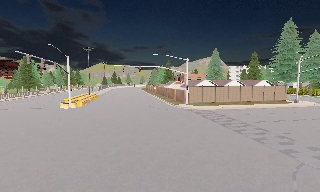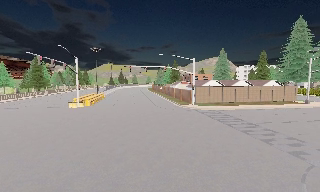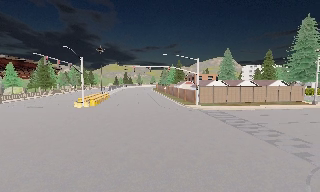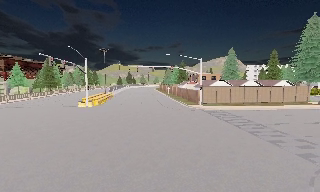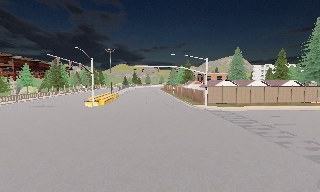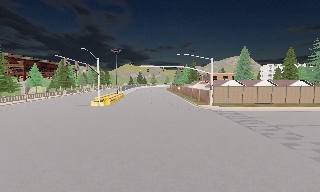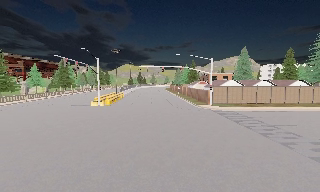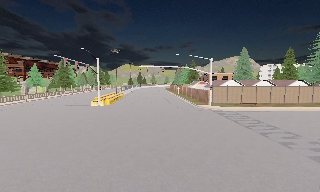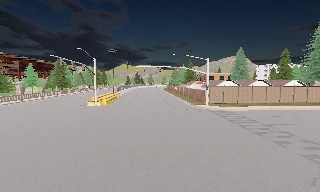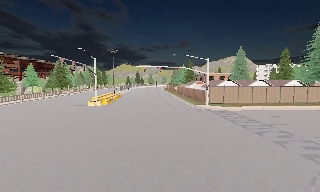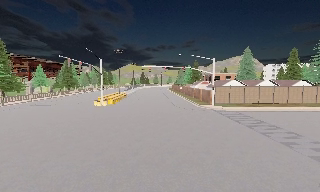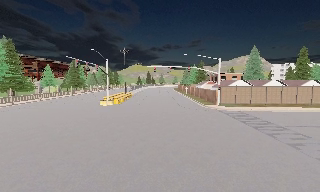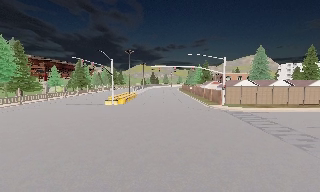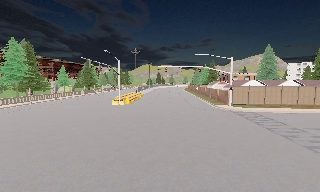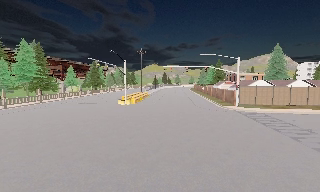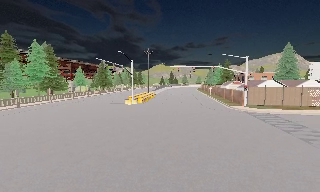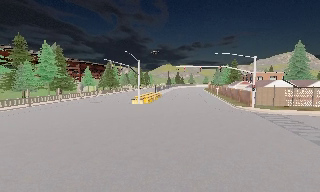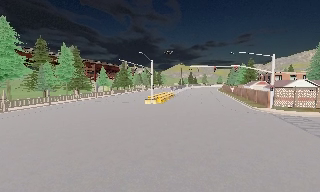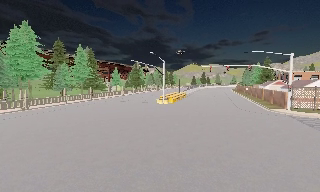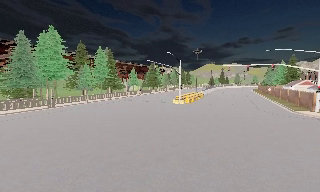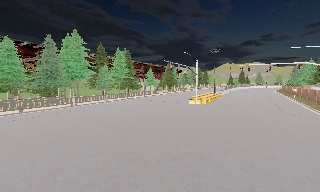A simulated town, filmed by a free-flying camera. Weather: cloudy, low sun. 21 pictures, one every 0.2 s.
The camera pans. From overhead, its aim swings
counterclockwise.
The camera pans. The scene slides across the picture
to the right.
0.0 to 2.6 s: The camera swings to its left by about 15 degrees, and the scene slides to the right. It travels backward, about 1 m, so what stands in front gets smaller.
2.6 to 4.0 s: The camera swings to its left by about 30 degrees, and the scene slides to the right. It travels backward, about 0.5 m, so what stands in front gets smaller.
The film runs backward here.
